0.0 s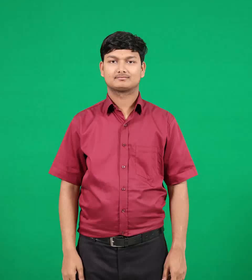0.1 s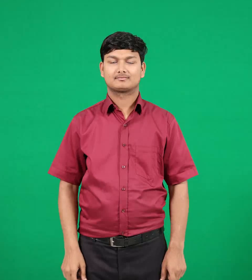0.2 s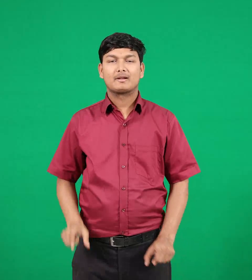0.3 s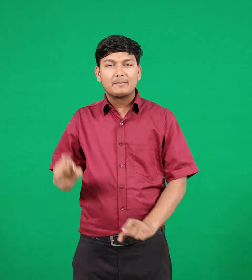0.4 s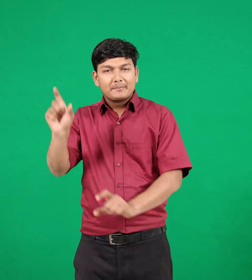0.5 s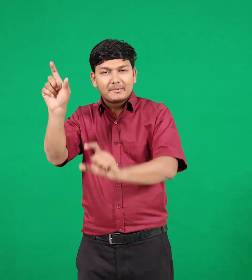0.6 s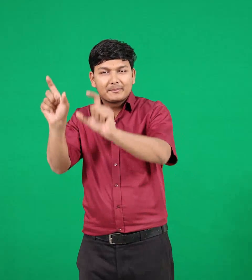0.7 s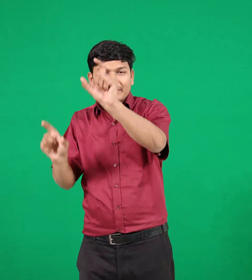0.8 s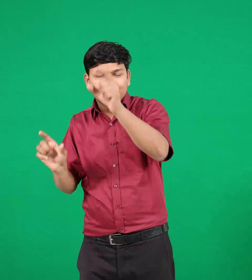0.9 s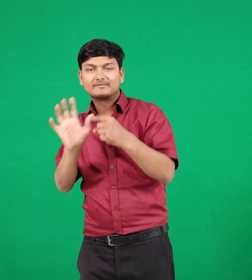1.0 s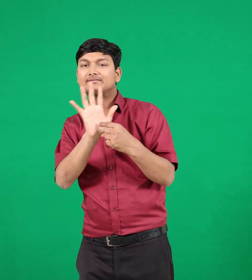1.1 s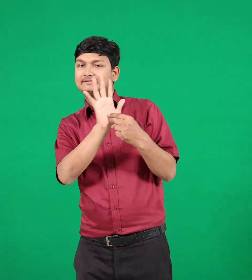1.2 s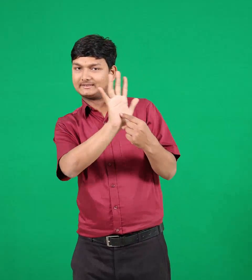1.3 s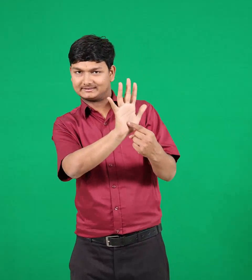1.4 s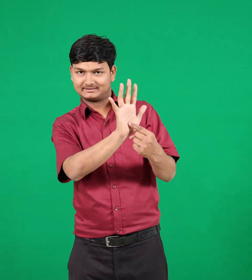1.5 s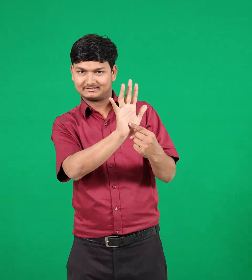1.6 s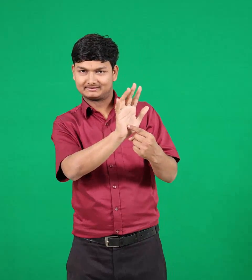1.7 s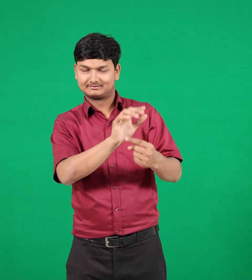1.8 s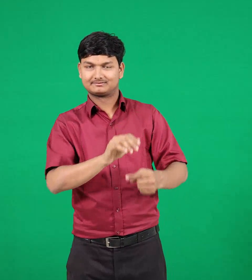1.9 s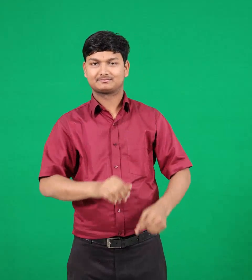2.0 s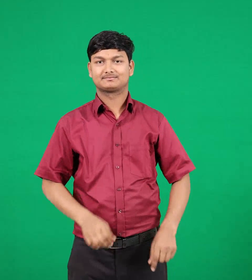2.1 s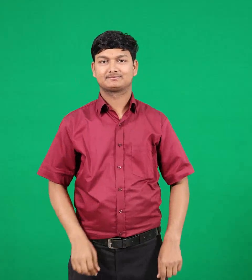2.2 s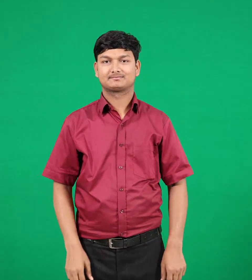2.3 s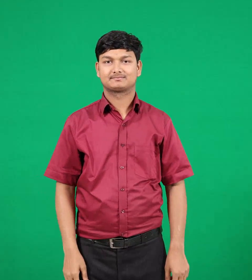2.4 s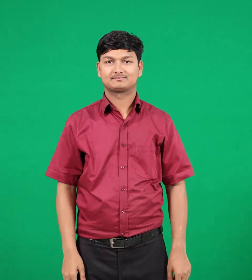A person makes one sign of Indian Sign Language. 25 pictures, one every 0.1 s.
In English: showers
